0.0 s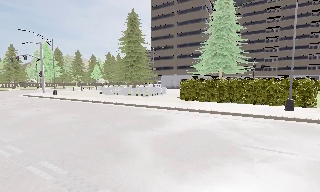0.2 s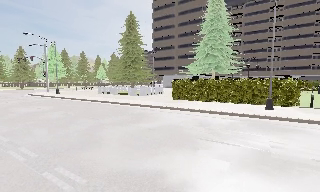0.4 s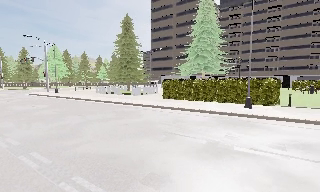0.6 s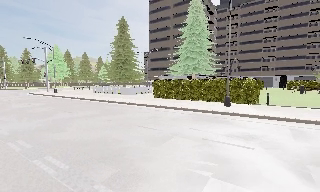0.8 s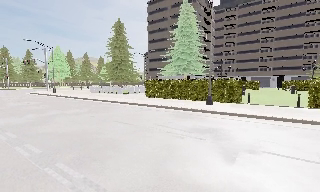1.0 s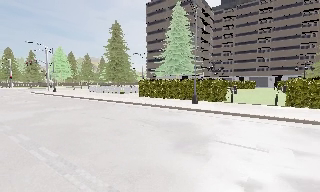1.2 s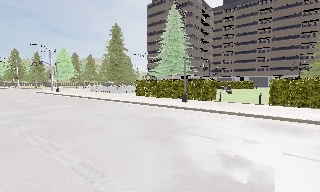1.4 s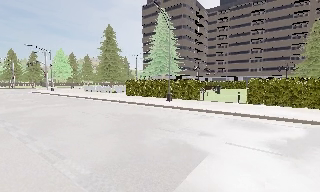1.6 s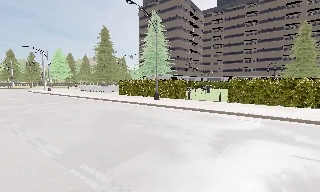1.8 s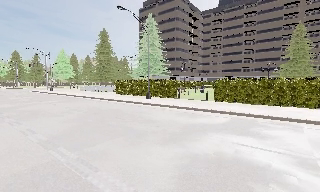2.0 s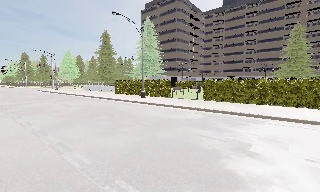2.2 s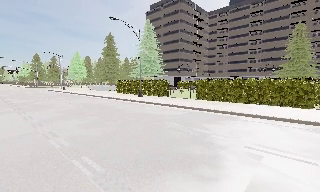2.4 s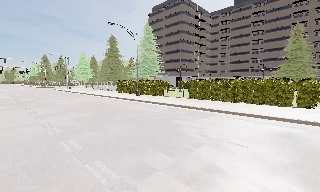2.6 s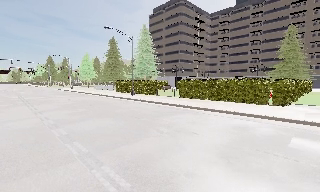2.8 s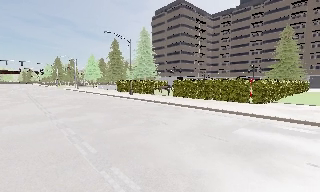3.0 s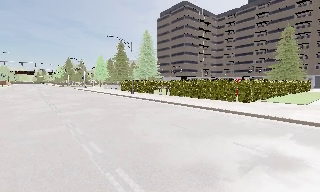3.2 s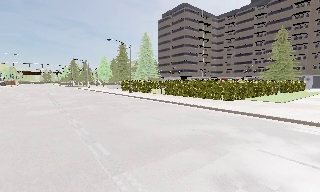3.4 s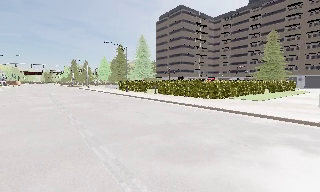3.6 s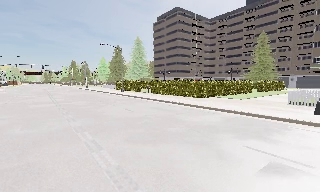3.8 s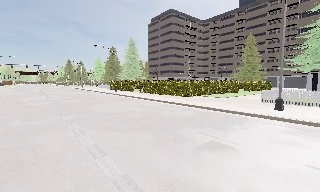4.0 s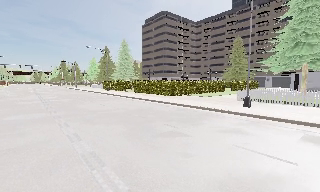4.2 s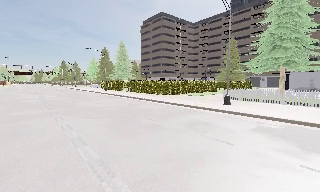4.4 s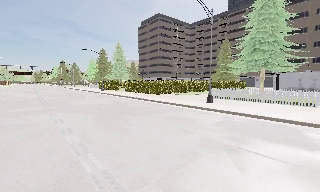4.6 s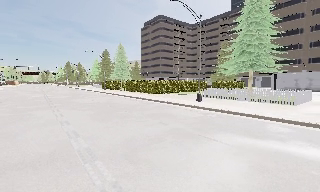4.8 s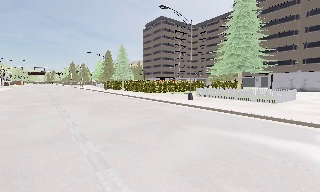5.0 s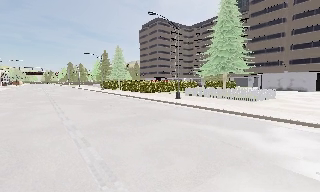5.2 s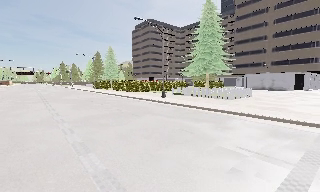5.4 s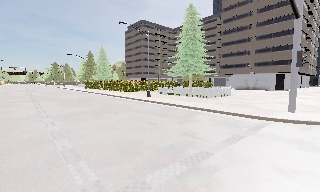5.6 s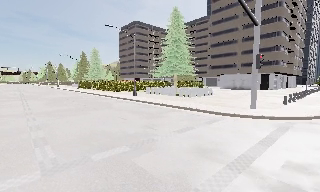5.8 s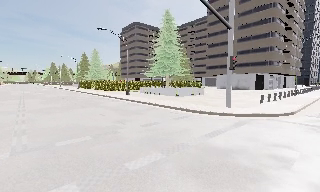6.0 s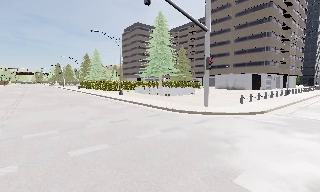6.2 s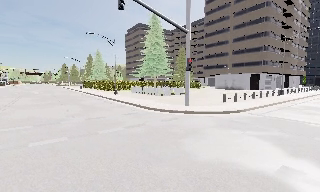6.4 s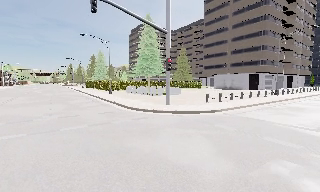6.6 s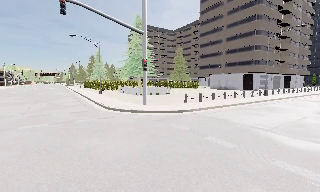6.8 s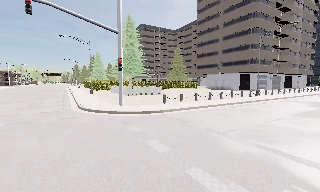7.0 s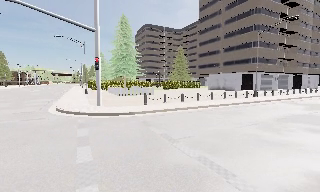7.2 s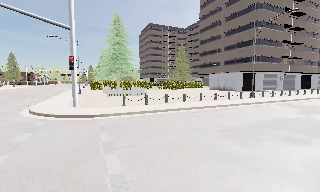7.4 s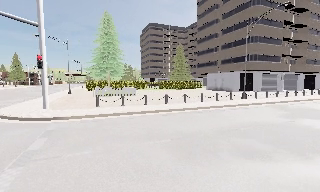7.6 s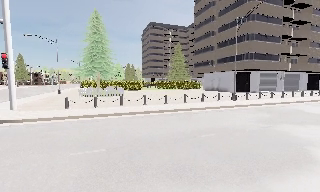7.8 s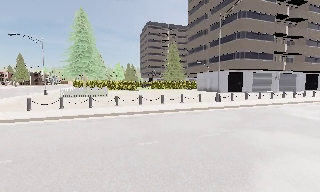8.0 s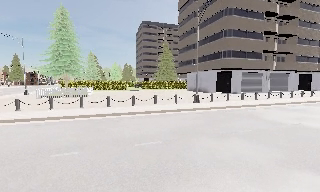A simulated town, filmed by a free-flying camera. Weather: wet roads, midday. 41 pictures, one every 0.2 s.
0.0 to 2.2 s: The camera pans to its left, which is counterclockwise from overhead, by about 15 degrees. It travels to its right and backward, about 16 m, so close, fixed things drift to the left.
2.2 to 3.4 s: The camera pans to its left, which is counterclockwise from overhead, by about 10 degrees. It travels backward and to its right, about 11 m, so what stands in front gets smaller.
3.4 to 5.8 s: The camera travels backward and to its right, about 19 m, so what stands in front gets smaller.
5.8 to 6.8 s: The camera travels to its right, about 10 m, so close, fixed things drift to the left.
6.8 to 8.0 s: The camera pans to its left, which is counterclockwise from overhead, by about 10 degrees. It travels to its right, about 13 m, so close, fixed things drift to the left.
The film runs forward here.
